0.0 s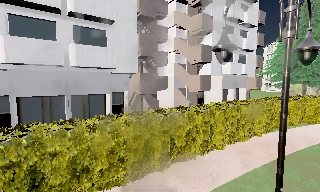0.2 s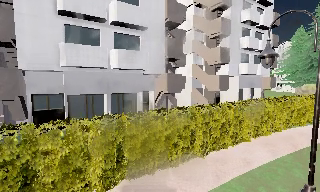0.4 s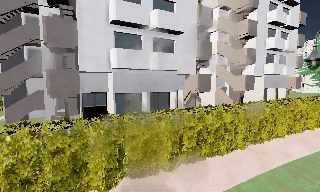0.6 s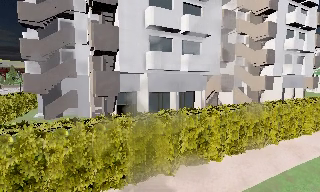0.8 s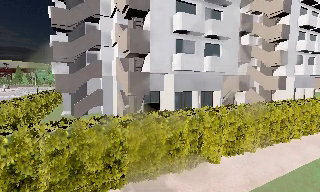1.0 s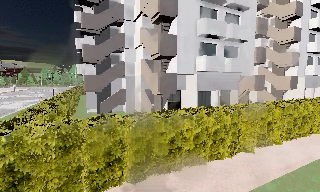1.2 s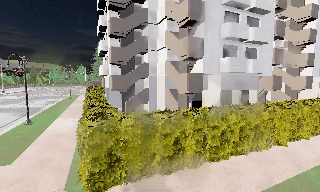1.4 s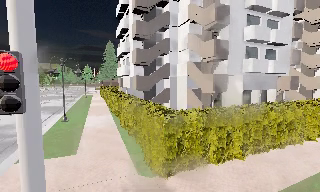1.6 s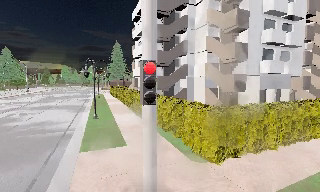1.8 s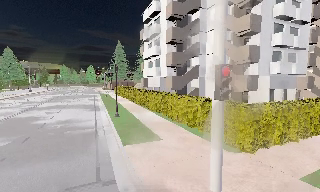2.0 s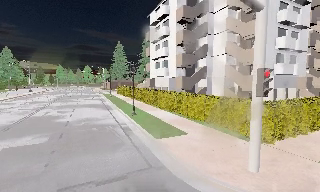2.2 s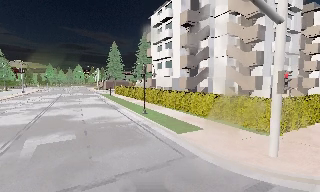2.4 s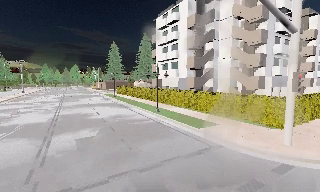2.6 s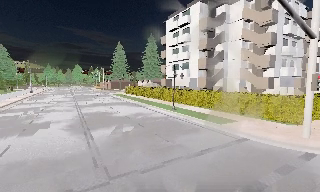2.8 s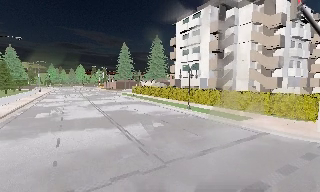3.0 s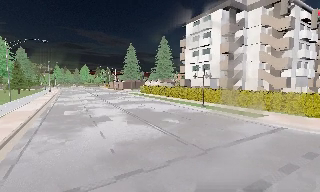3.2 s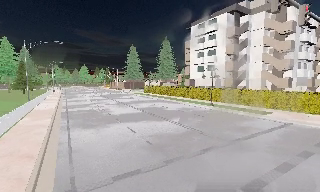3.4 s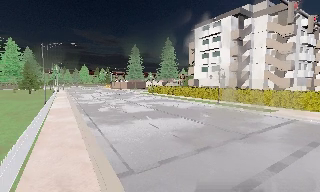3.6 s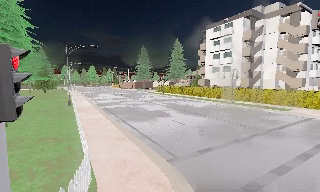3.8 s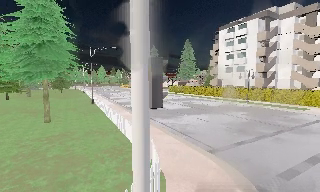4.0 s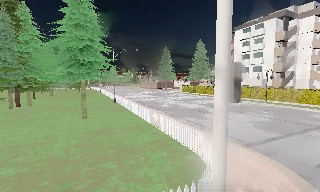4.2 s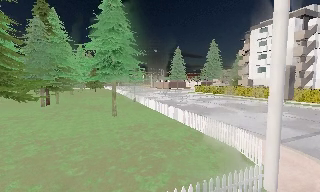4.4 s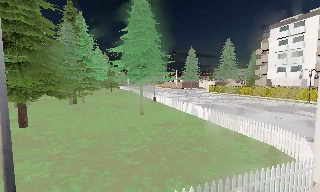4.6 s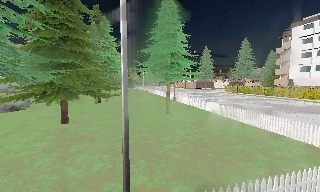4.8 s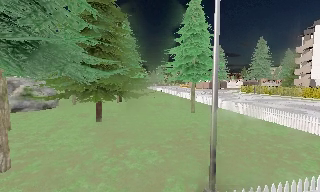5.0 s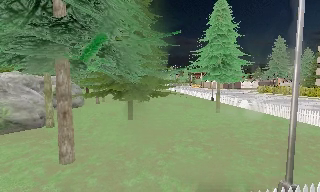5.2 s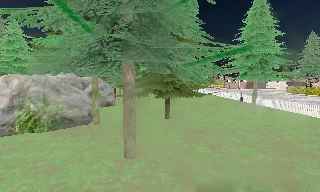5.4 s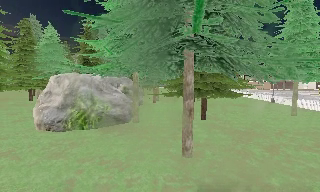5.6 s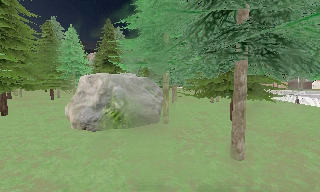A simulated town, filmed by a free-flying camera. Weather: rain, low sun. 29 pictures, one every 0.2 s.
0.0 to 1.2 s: The camera swings to its left by about 10 degrees, and the scene slides to the right. It travels to its left and backward, about 11 m, so close, fixed things drift to the right.
1.2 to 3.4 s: The camera travels to its left and backward, about 20 m, so close, fixed things drift to the right.
3.4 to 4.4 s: The scene slides to the right, as the camera pans about 15 degrees to its left. It travels to its left and backward, about 9 m, so close, fixed things drift to the right.
4.4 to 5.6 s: The camera pans to its left, which is counterclockwise from overhead, by about 25 degrees. It travels to its left, about 10 m, so close, fixed things drift to the right.
The film runs forward here.
